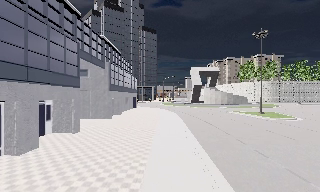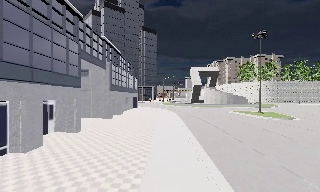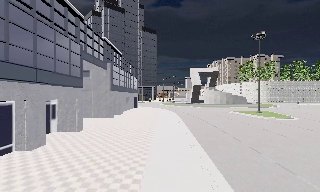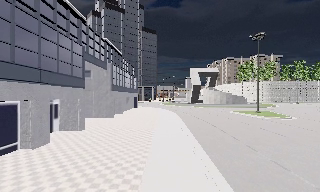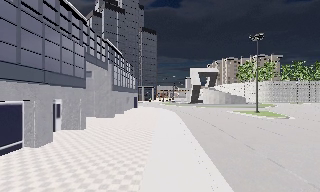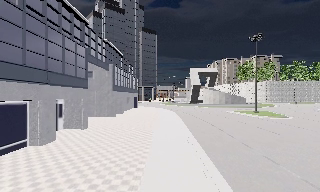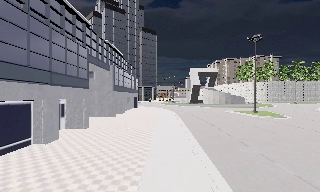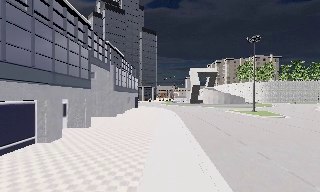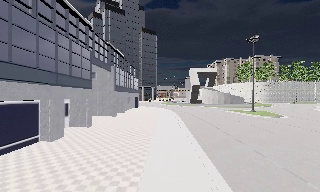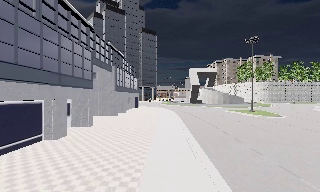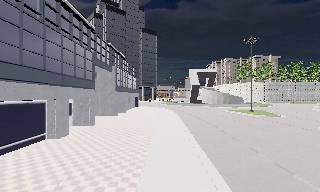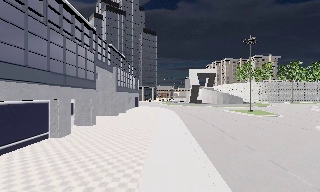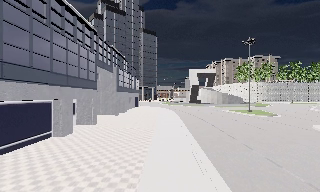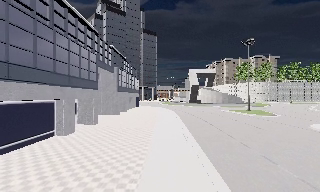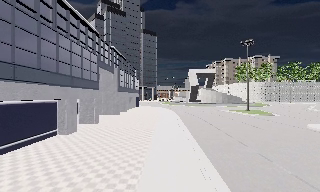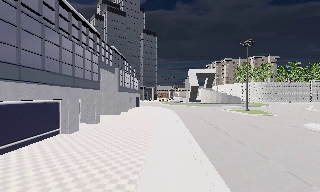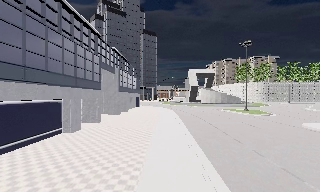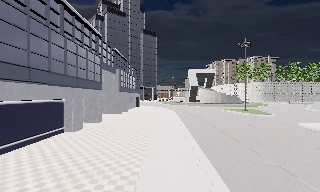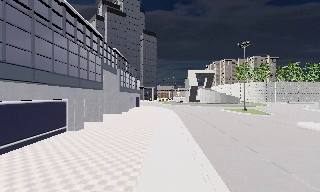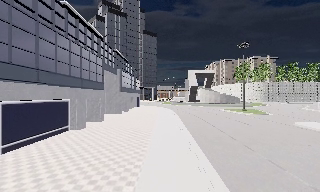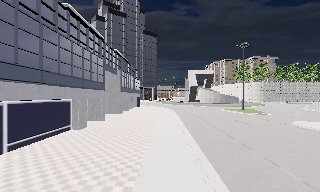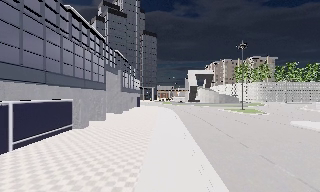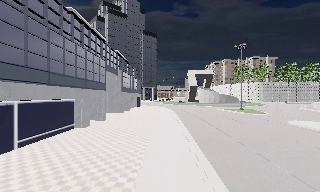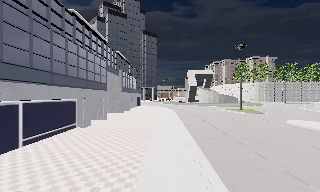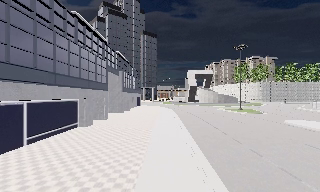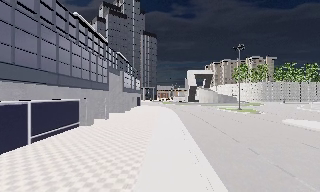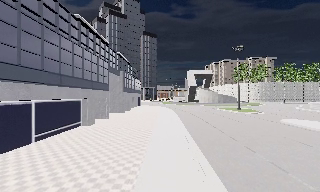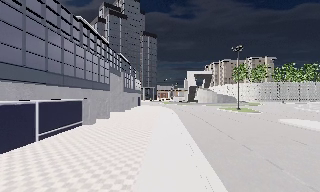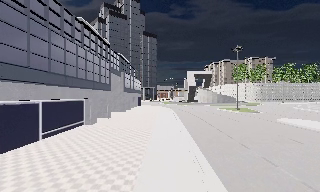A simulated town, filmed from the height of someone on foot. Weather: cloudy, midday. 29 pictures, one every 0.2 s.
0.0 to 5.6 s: The camera travels backward, about 7 m, so what stands in front gets smaller.
The film runs backward here.
